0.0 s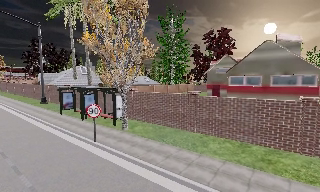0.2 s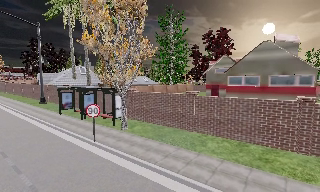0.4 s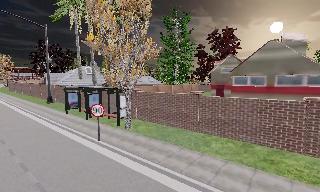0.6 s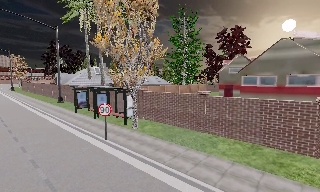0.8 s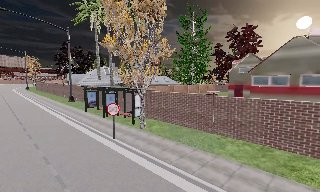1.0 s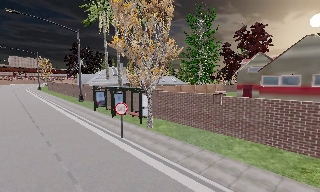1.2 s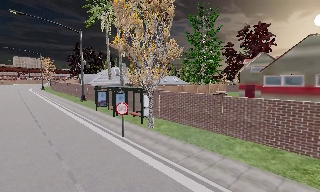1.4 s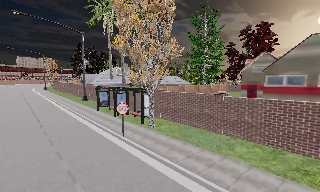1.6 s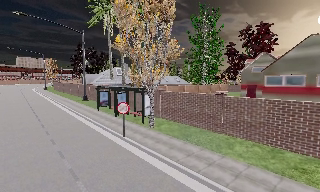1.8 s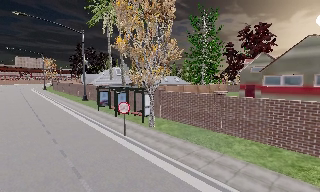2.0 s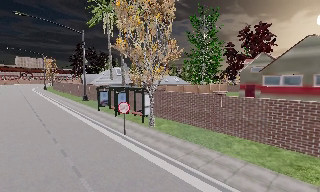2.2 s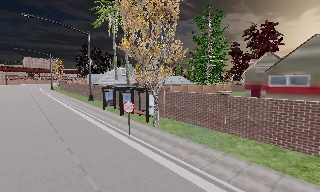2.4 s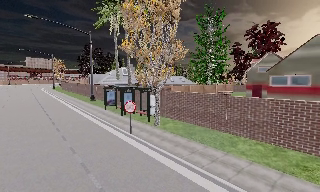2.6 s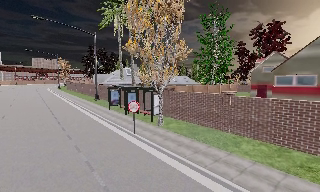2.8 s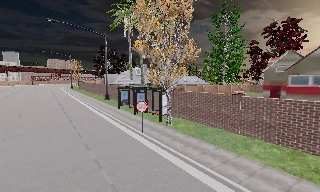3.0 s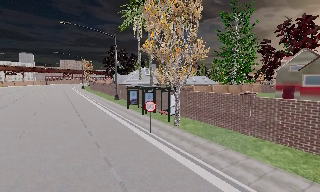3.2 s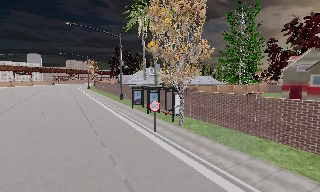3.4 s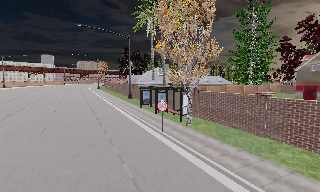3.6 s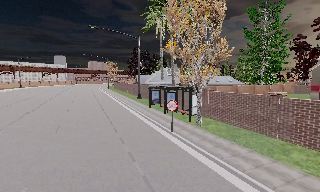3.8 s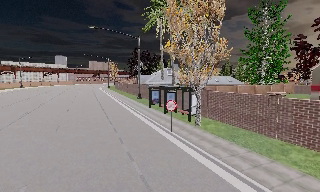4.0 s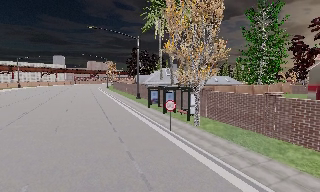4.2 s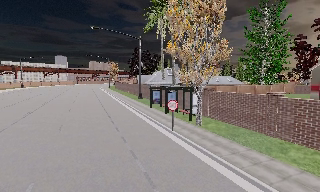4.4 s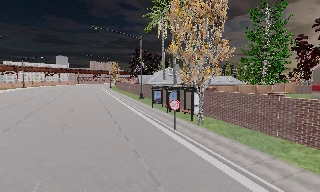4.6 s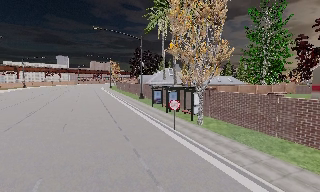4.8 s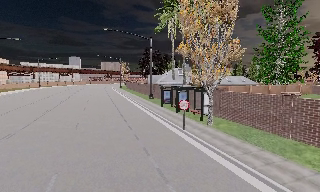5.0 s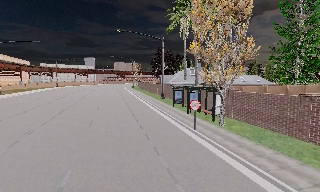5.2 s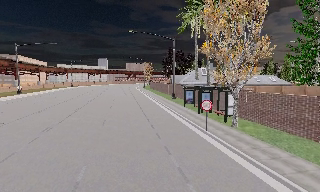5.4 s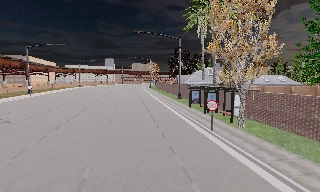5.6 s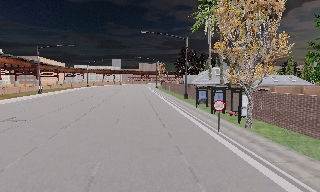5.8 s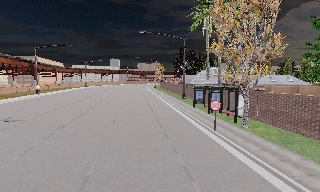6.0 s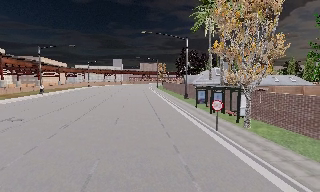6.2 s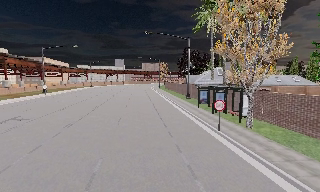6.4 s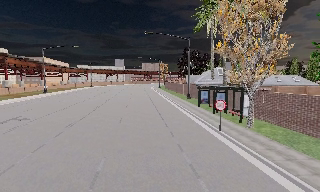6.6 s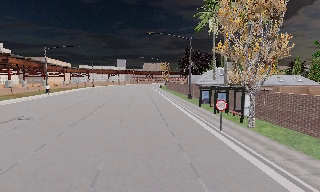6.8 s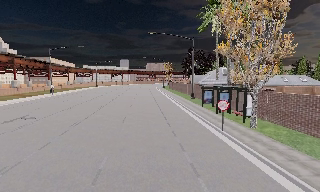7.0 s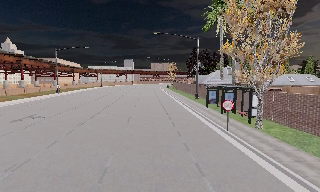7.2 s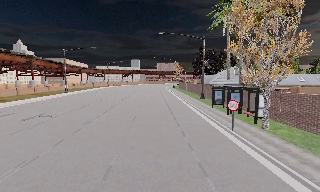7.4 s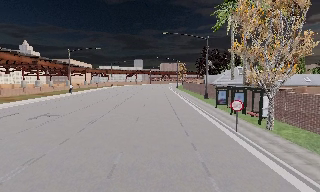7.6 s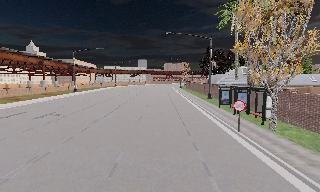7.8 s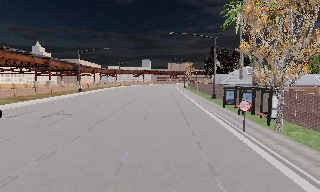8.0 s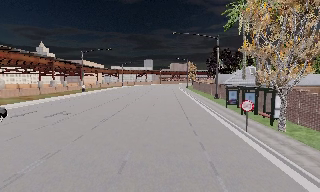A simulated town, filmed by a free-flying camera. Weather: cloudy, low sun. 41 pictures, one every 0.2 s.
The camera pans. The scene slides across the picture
to the right.
The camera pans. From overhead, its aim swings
counterclockwise.
0.0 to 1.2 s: The camera pans to its left, which is counterclockwise from overhead, by about 10 degrees.
1.2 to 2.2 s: The camera shifts only a little, or ends up much as it began.
2.2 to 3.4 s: The camera swings to its left by about 15 degrees, and the scene slides to the right.
3.4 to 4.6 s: The camera shifts only a little, or ends up much as it began.
4.6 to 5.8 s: The camera pans to its left, which is counterclockwise from overhead, by about 15 degrees.
5.8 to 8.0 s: The camera pans to its left, which is counterclockwise from overhead, by about 10 degrees. It travels backward, about 0.5 m, so what stands in front gets smaller.
The film runs backward here.
